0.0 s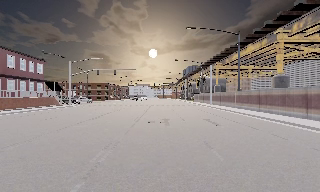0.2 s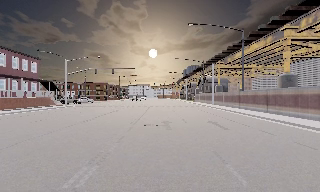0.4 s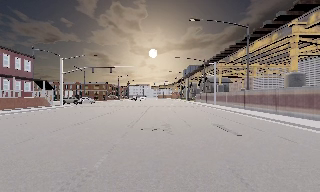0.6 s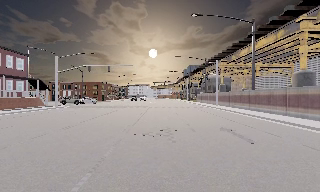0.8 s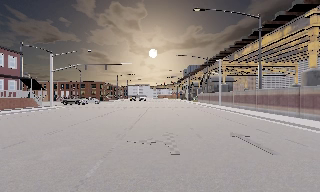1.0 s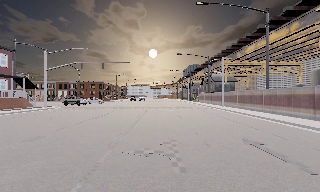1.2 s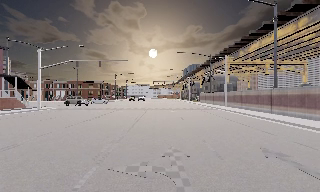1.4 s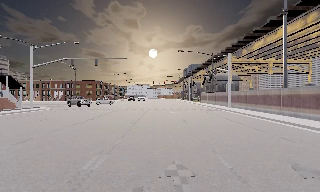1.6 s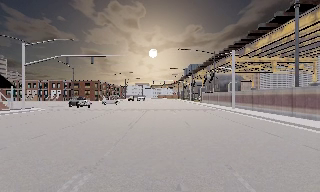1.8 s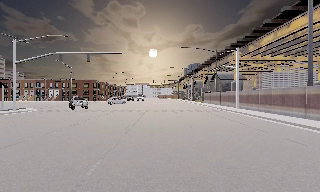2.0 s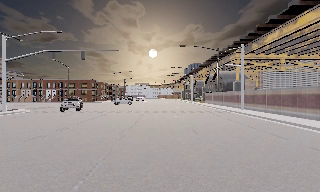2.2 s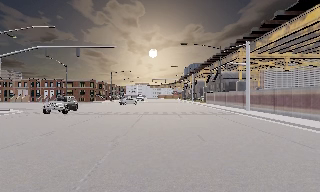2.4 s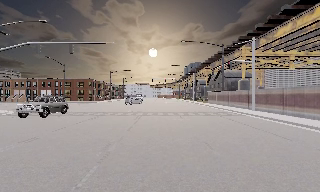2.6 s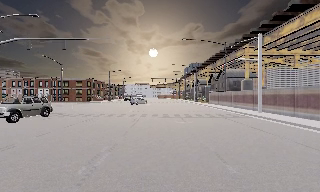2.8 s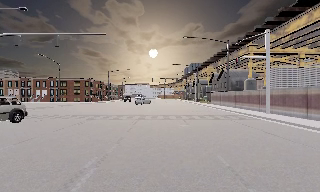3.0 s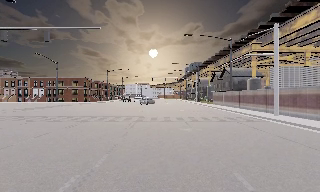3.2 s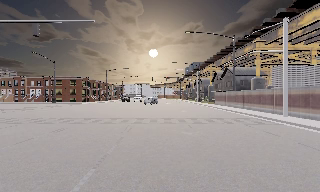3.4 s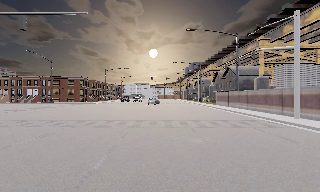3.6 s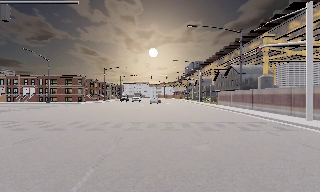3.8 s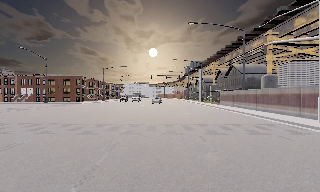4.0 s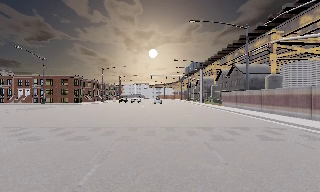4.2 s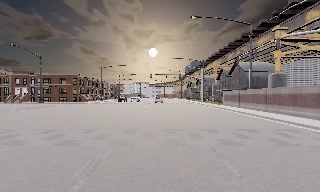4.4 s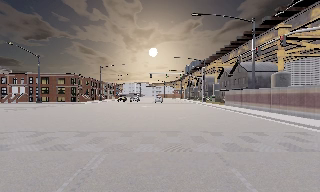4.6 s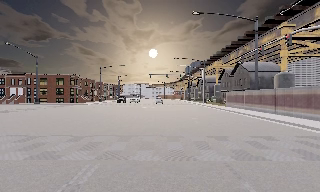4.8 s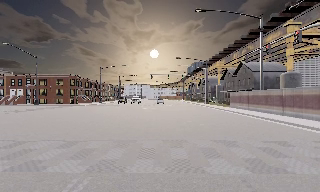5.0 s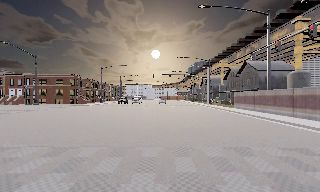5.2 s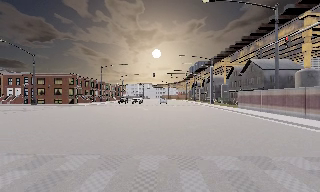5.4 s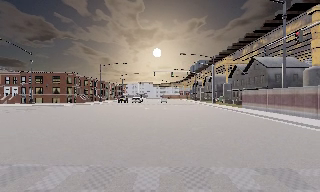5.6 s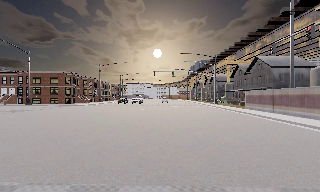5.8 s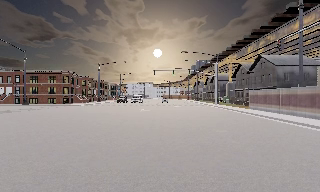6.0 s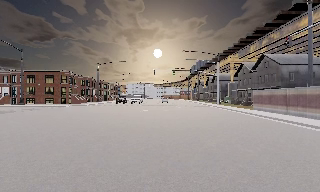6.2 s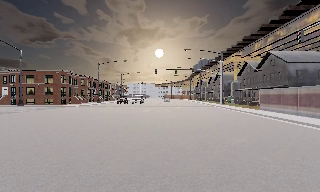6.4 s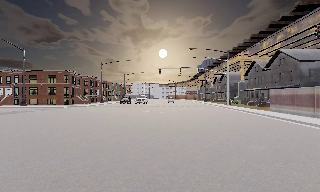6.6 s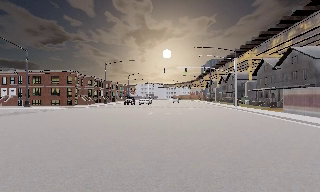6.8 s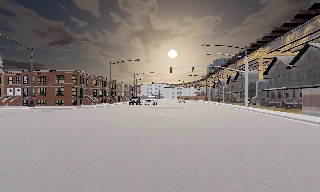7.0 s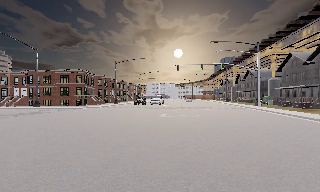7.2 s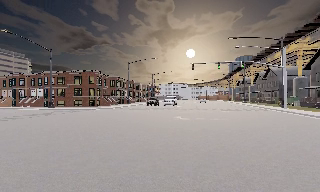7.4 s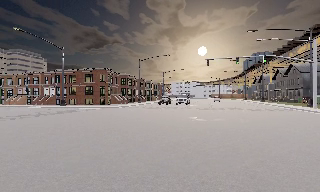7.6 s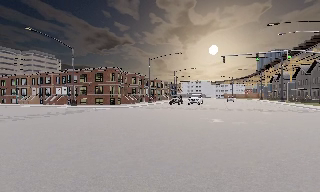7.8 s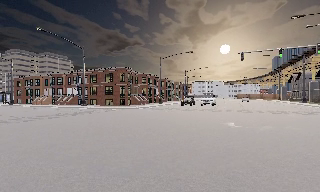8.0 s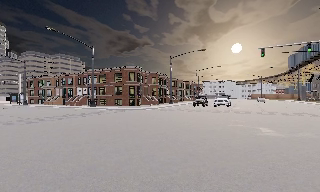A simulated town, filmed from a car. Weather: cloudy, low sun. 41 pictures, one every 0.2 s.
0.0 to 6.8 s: The camera travels forward, about 35 m, so what stands in front looms larger.
6.8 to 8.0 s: The camera pans to its left, which is counterclockwise from overhead, by about 20 degrees. It travels forward, about 7 m, so what stands in front looms larger.
The film runs forward here.
